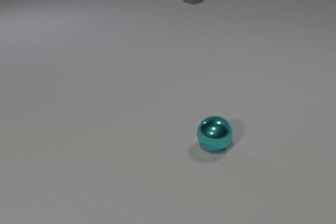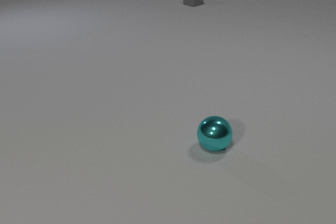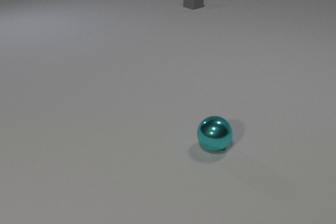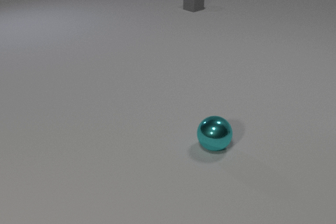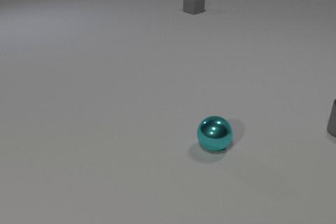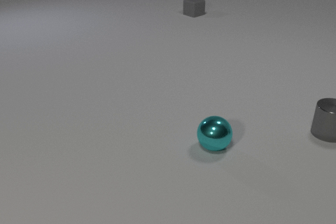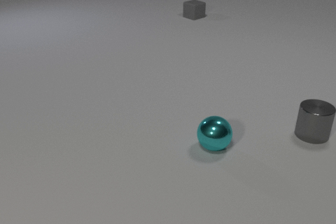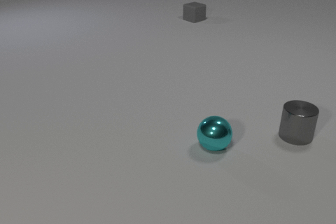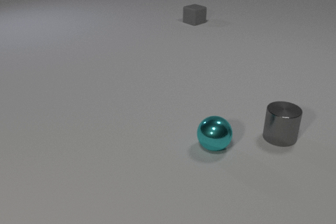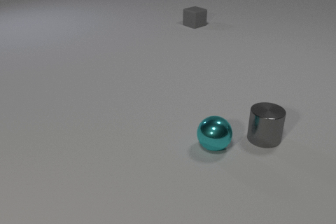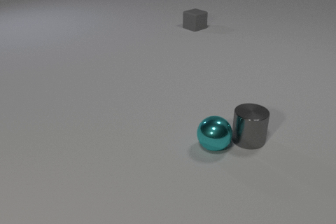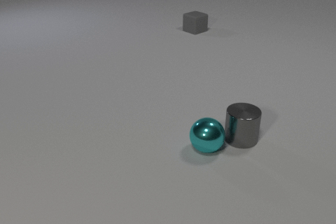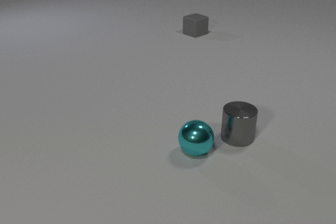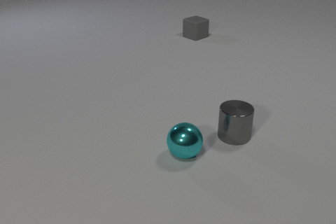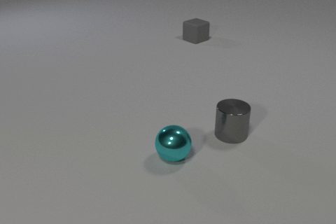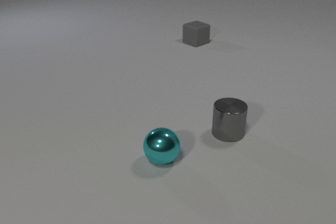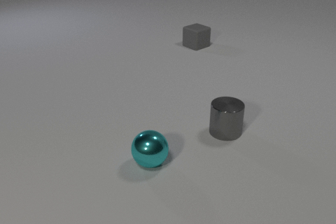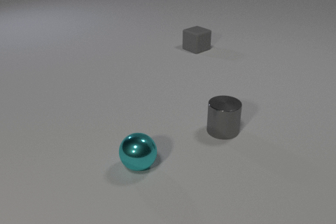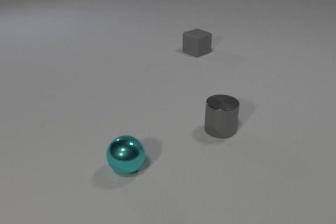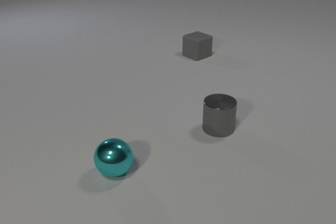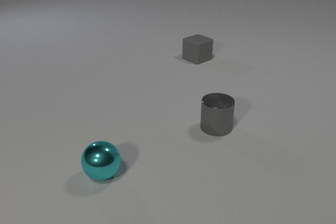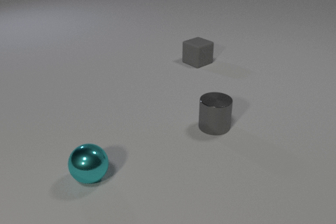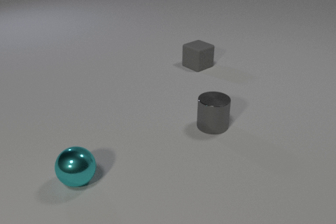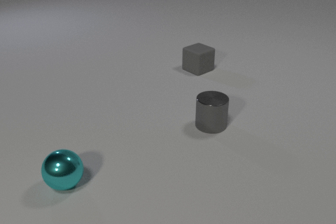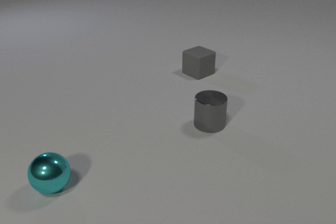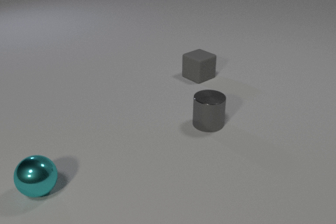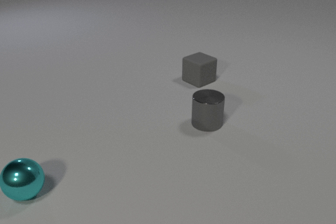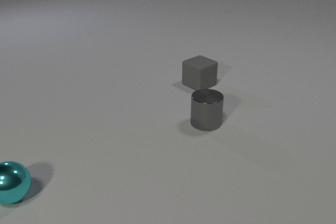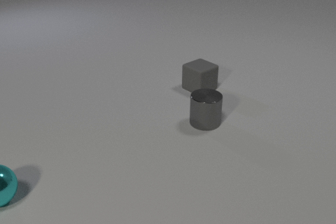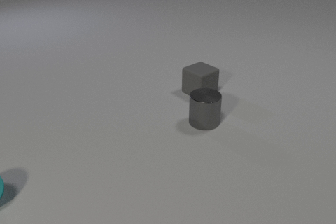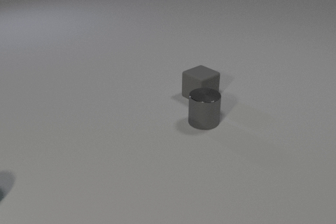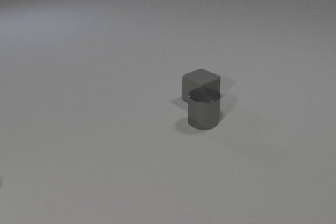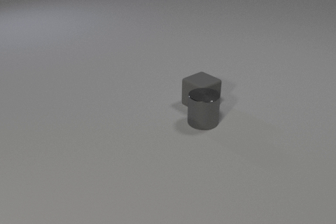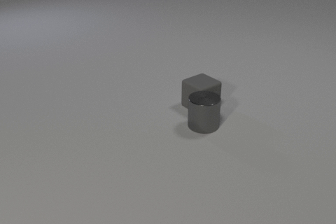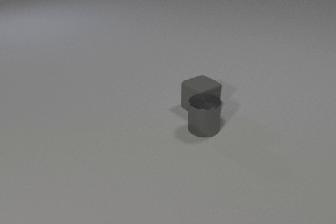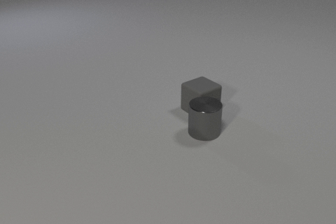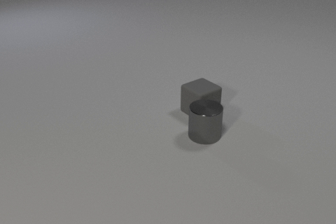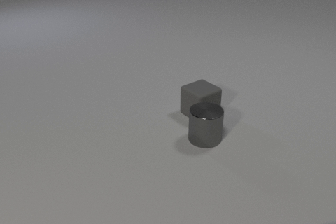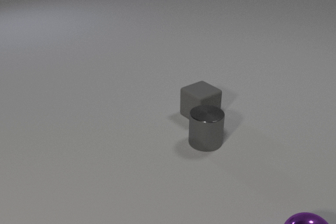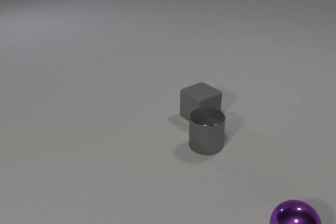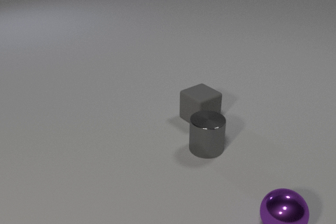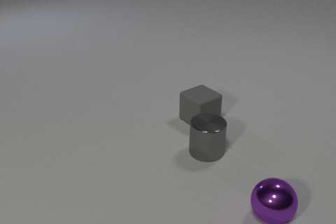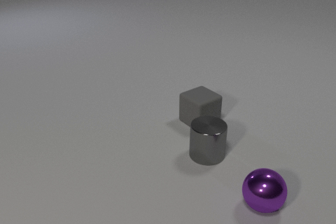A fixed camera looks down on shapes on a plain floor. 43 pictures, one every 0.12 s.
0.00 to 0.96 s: The gray metal cylinder comes in at the right edge, slides to the left and toward the camera. The gray rubber cube slides toward the camera.
0.96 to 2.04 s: The gray metal cylinder slides to the left. The cyan metal sphere rolls to the left and toward the camera. The gray rubber cube slides toward the camera. The gray metal cylinder and the cyan metal sphere collide.
2.04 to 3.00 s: The gray metal cylinder slides to the left and away from the camera. The cyan metal sphere rolls to the left. The gray rubber cube slides toward the camera.
3.00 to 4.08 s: The gray metal cylinder slides toward the camera. The cyan metal sphere rolls to the left, leaves at the left edge. The gray rubber cube slides toward the camera. The gray metal cylinder and the gray rubber cube collide.
4.08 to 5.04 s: The gray metal cylinder slides toward the camera. The gray rubber cube slides toward the camera. The purple metal sphere comes in at the bottom edge, rolls away from the camera and to the left.
What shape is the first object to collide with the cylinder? sphere.
What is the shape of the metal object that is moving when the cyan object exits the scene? cylinder.
What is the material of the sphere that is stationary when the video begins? metal.
